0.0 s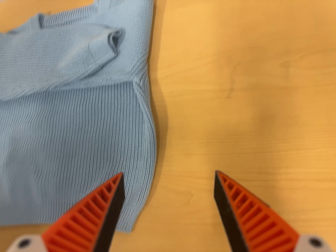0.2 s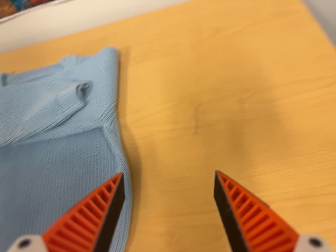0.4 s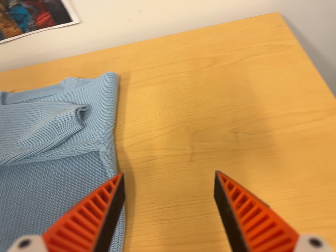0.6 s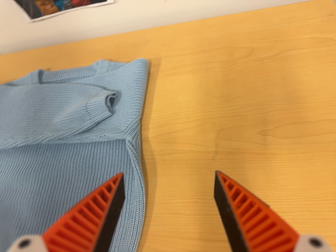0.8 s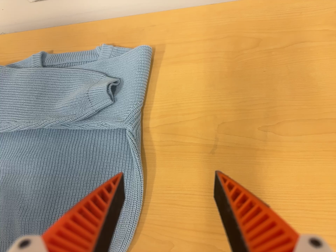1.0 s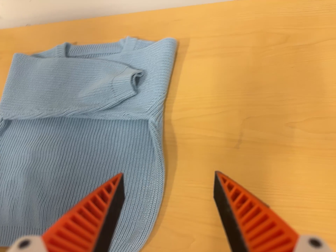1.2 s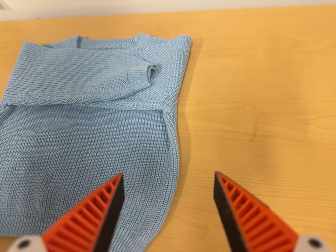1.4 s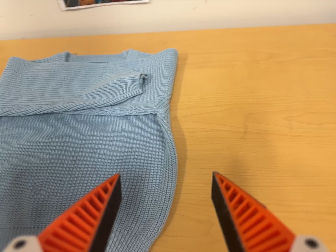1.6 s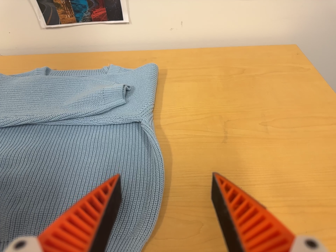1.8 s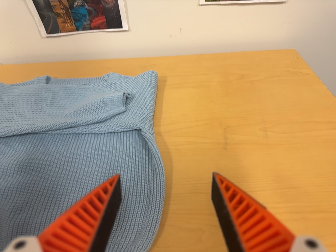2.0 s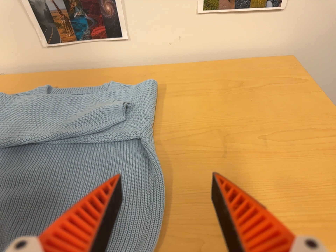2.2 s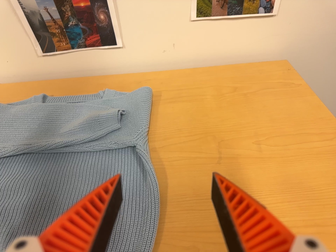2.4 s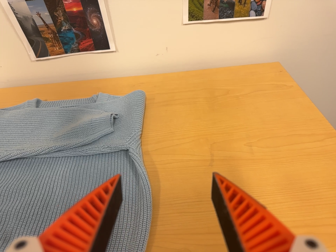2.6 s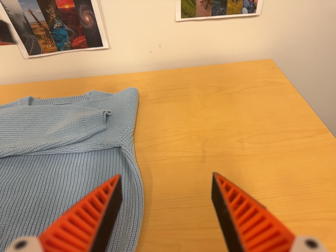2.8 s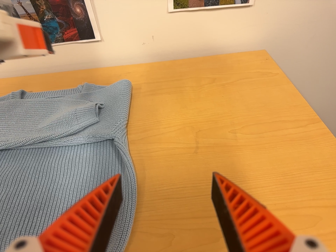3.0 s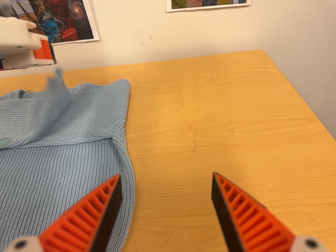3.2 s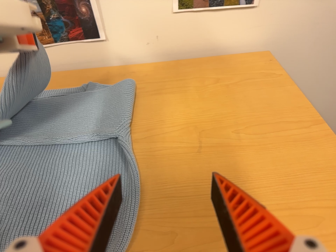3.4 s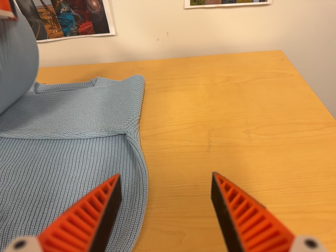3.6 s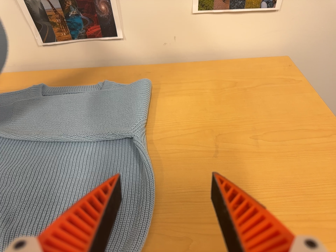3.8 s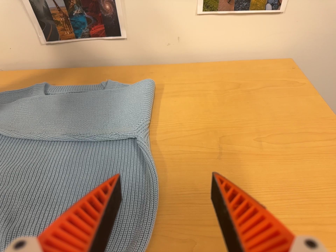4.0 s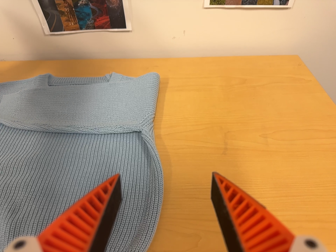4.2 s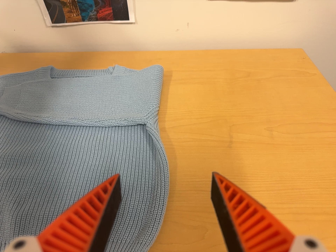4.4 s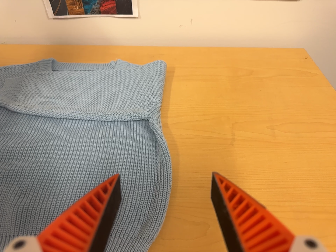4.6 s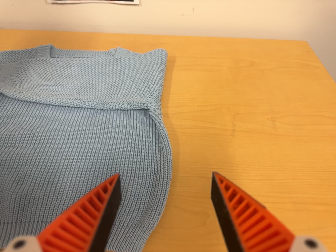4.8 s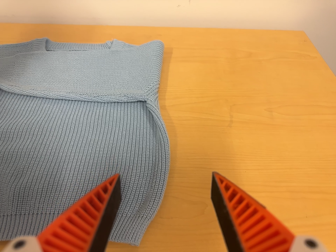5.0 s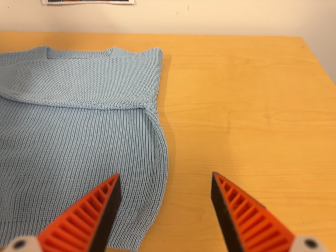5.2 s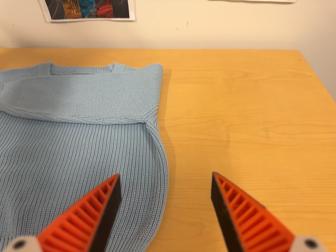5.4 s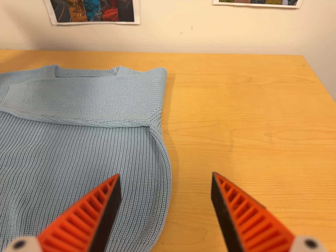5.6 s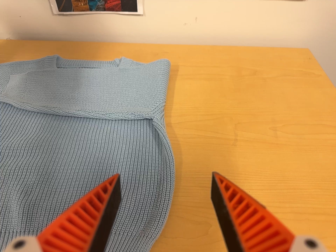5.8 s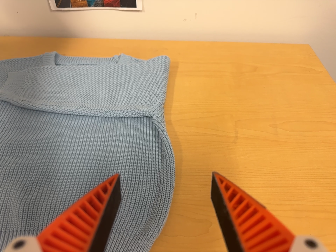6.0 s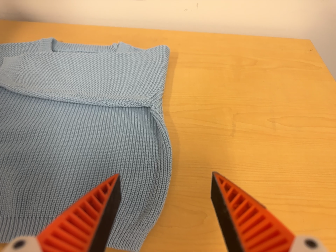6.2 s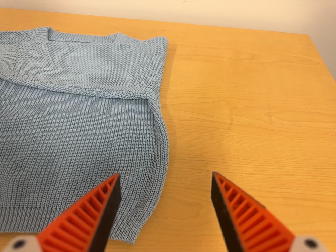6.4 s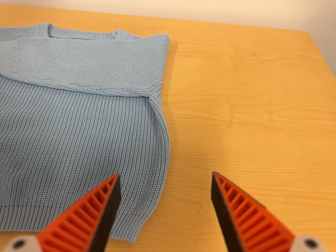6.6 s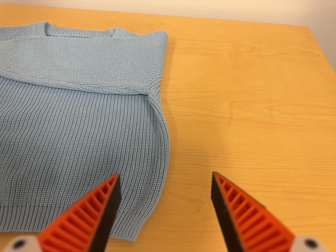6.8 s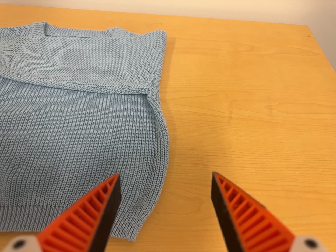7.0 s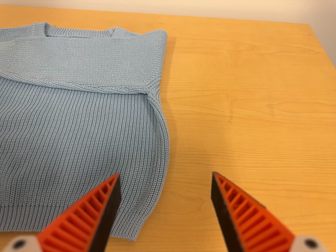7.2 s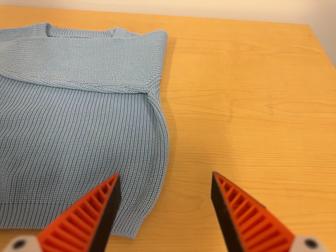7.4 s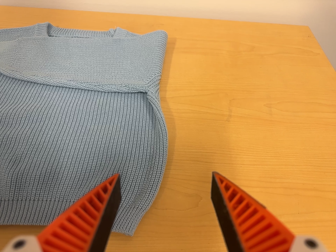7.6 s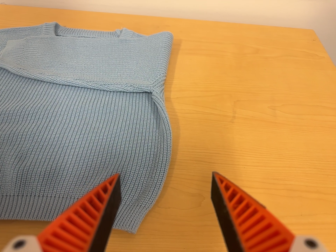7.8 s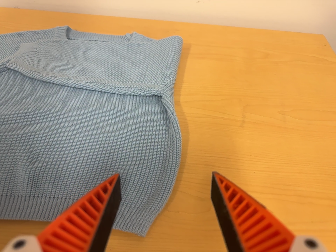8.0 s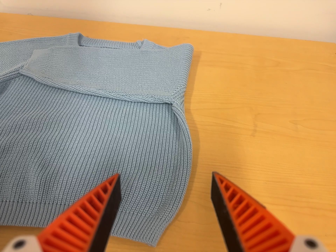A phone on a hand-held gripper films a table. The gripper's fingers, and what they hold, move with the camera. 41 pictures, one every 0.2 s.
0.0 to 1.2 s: The camera travels to its left, about 8 cm, so close, fixed things drift to the right. Its aim tips toward the top of its view by about 10 degrees, and the scene shifts downward. It rolls about its line of sight by about 10 degrees, and the scene rotates clockwise.
1.2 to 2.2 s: The scene slides to the left, as the camera pans about 10 degrees to its right. It travels toward the bottom of its view and to its left, about 9 cm. Its aim tips toward the top of its view by about 20 degrees.
2.2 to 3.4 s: The camera shifts only a little, or ends up much as it began.
3.4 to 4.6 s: The camera travels to its left, about 6 cm, so close, fixed things drift to the right.
4.6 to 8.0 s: The camera shifts only a little, or ends up much as it began.
The film runs backward here.
